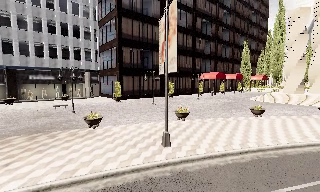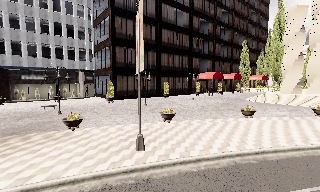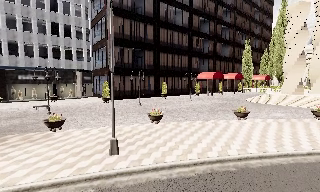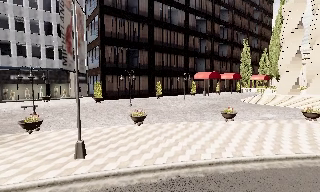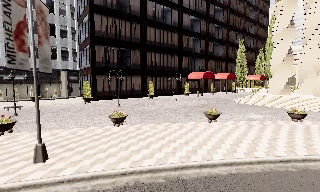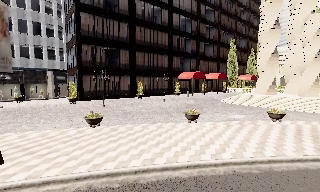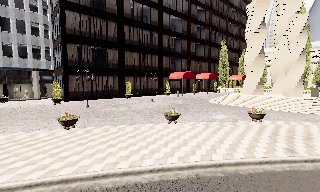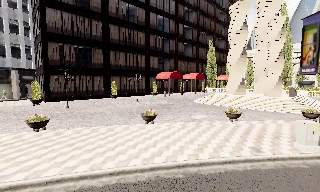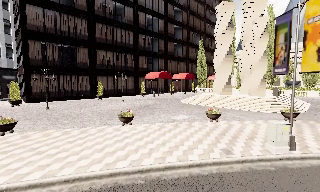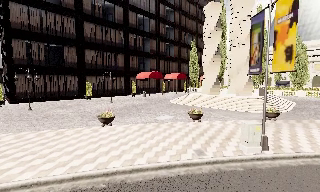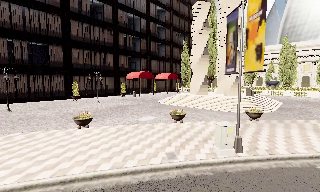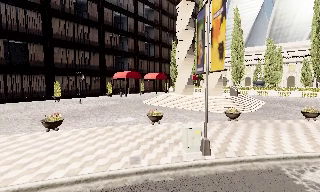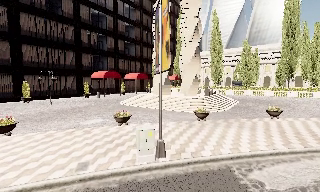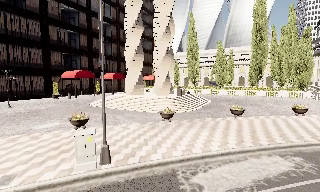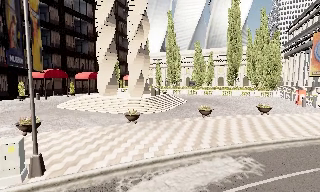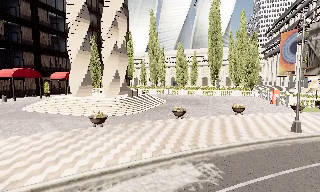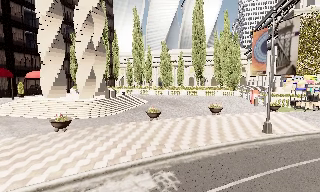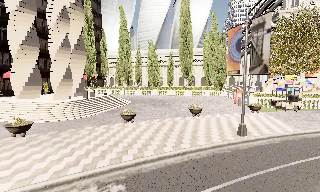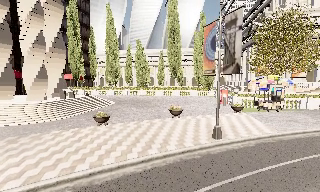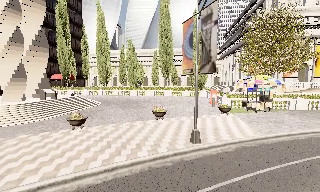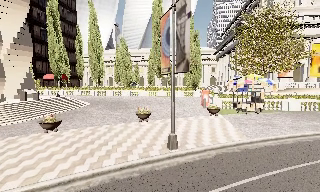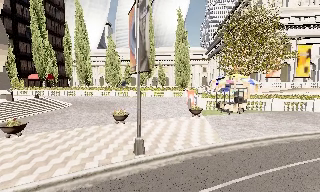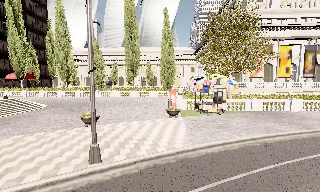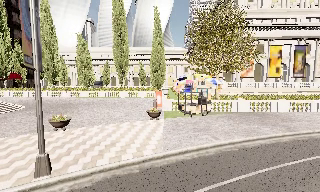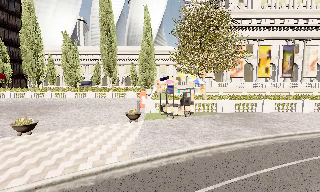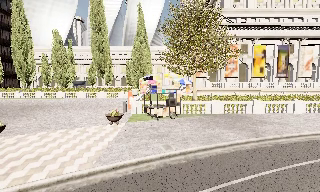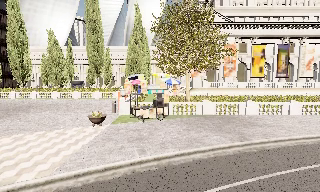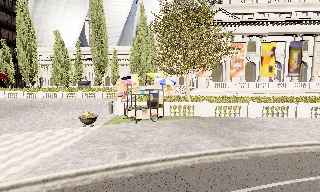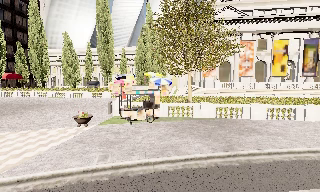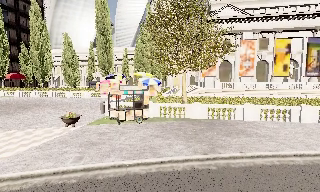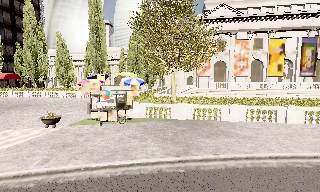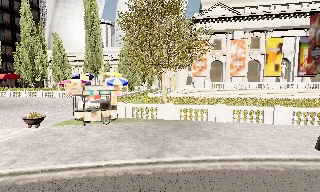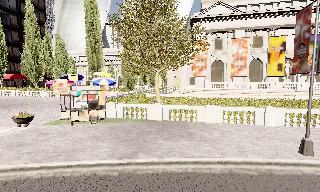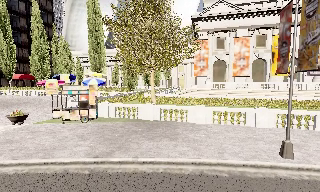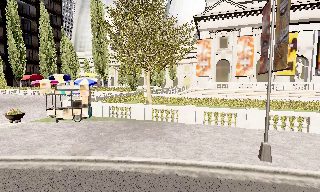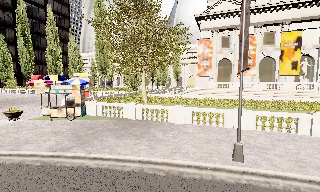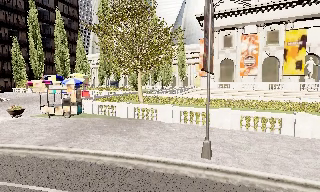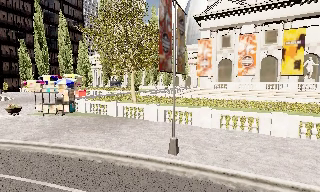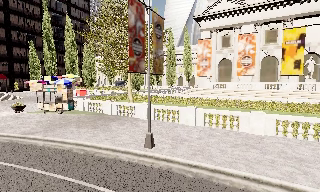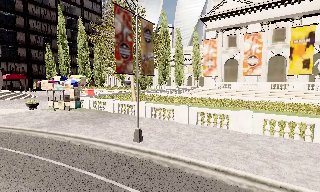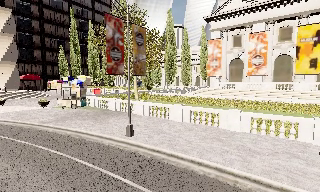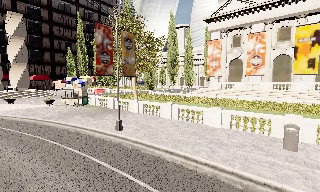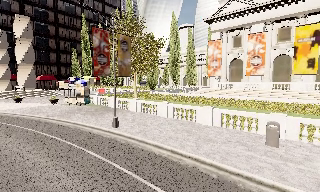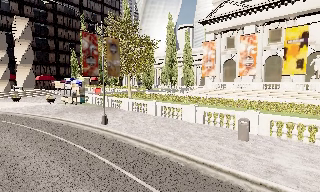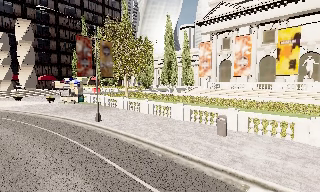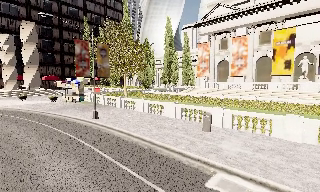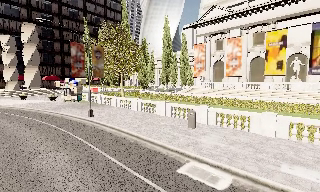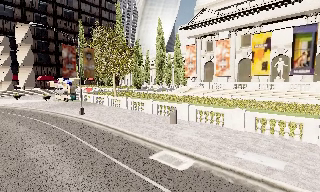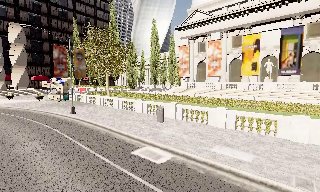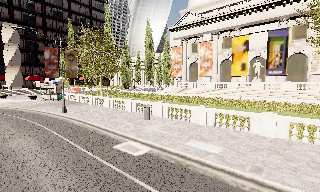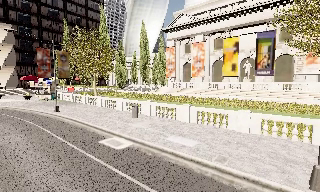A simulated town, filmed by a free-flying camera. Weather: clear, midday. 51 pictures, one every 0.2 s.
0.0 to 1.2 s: The camera travels to its right, about 8 m, so close, fixed things drift to the left.
1.2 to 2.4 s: The camera pans to its right, which is clockwise from overhead, by about 15 degrees. It travels to its right, about 7 m, so close, fixed things drift to the left.
2.4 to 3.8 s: The scene slides to the left, as the camera pans about 25 degrees to its right. It travels to its right and forward, about 10 m, so close, fixed things drift to the left.
3.8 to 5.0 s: The camera travels to its right and forward, about 8 m, so close, fixed things drift to the left.
5.0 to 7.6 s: The camera pans to its left, which is counterclockwise from overhead, by about 30 degrees. It travels to its right, about 18 m, so close, fixed things drift to the left.
7.6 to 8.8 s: The camera pans to its left, which is counterclockwise from overhead, by about 15 degrees. It travels to its right and backward, about 8 m, so close, fixed things drift to the left.
8.8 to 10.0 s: The camera travels to its right and backward, about 7 m, so close, fixed things drift to the left.
The film runs backward here.
